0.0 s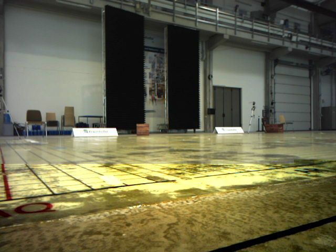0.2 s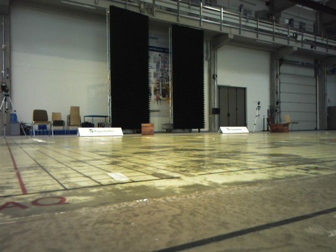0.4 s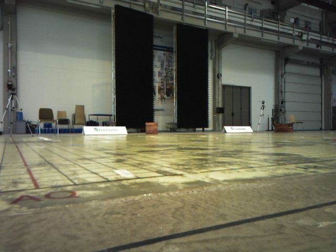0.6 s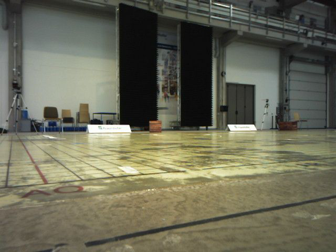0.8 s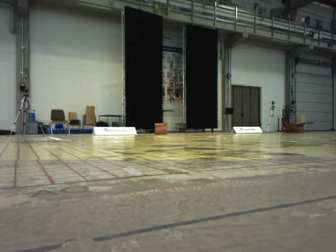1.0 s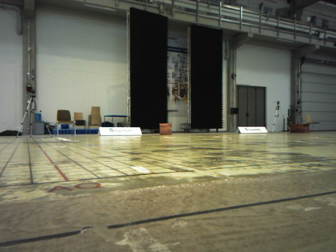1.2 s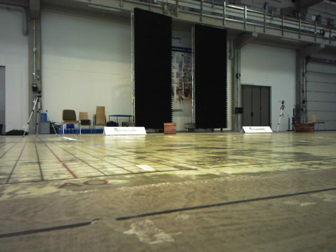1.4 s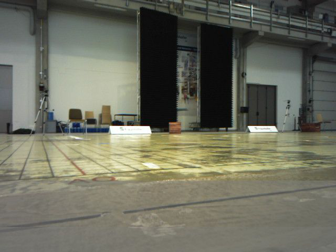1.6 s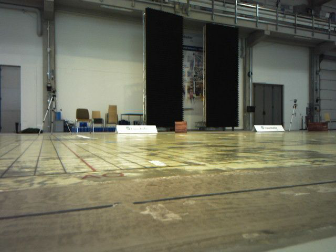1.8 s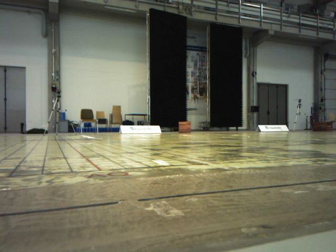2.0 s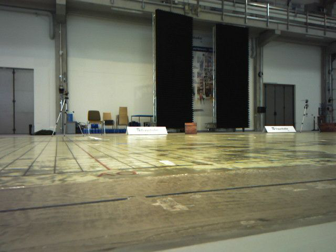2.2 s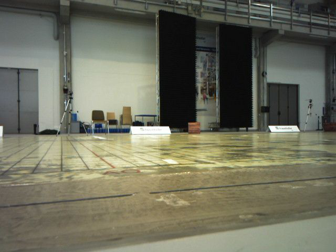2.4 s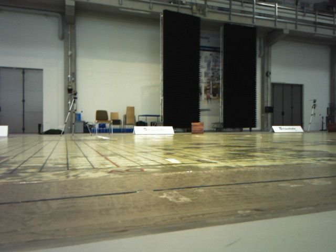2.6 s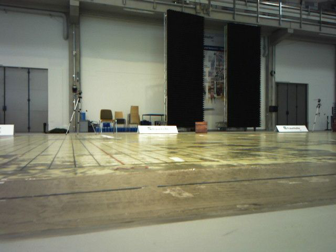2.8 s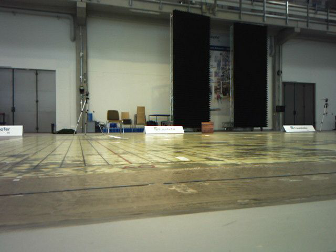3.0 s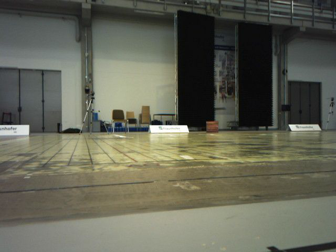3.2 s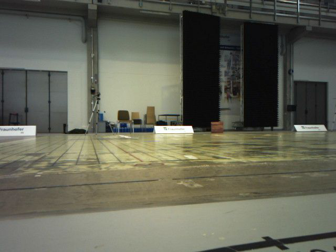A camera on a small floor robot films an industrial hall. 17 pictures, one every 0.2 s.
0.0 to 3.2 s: The camera pans to its left, which is counterclockwise from overhead, by about 15 degrees. It travels backward, about 0.6 m, so what stands in front gets smaller.
The film runs backward here.
